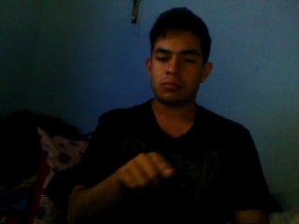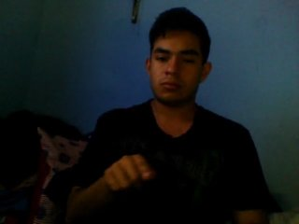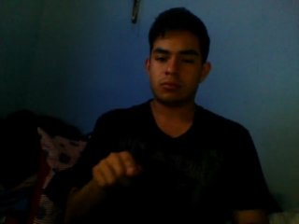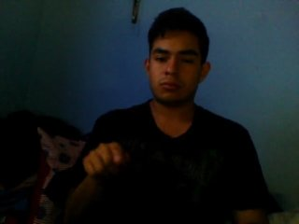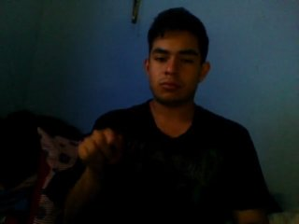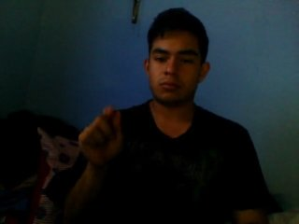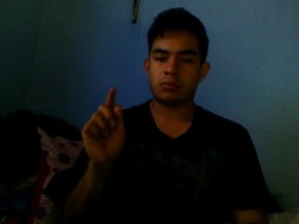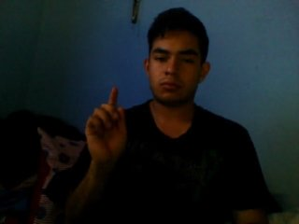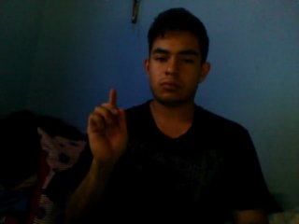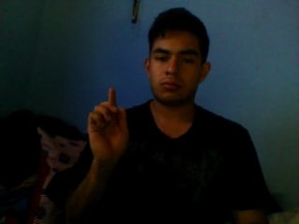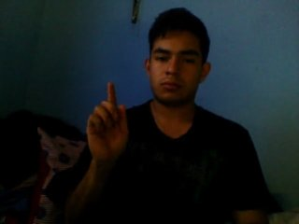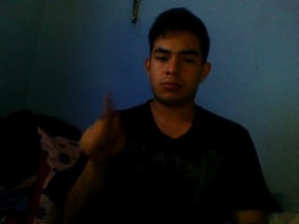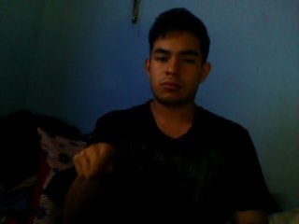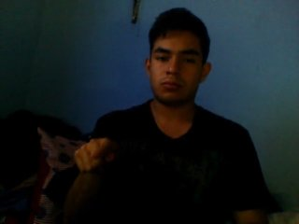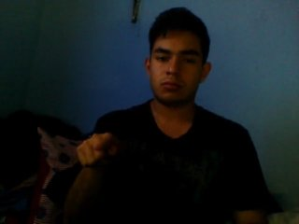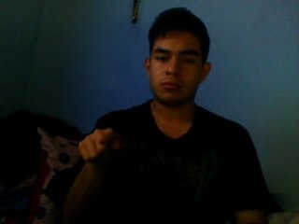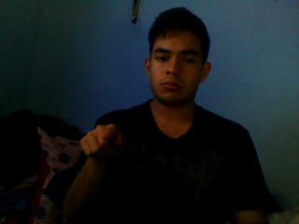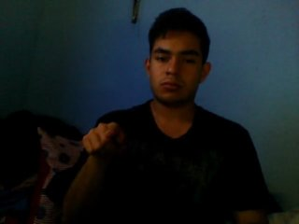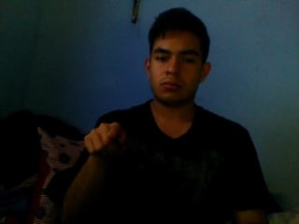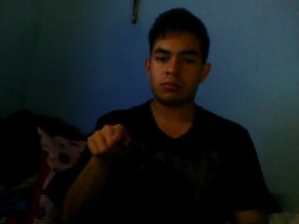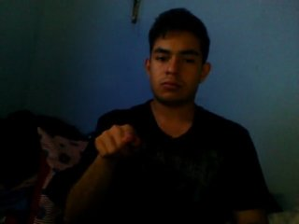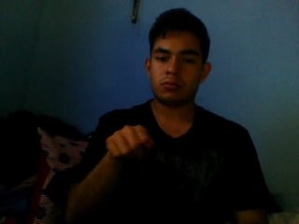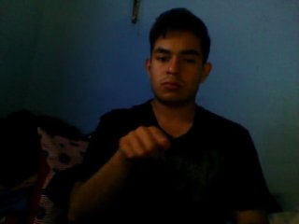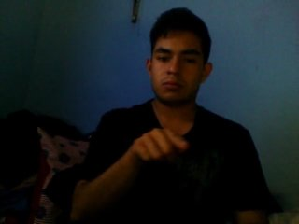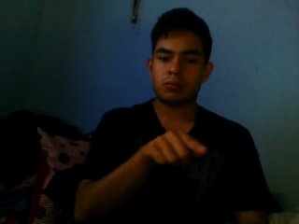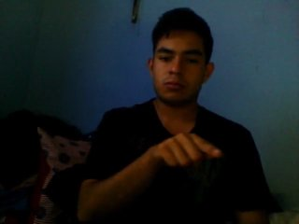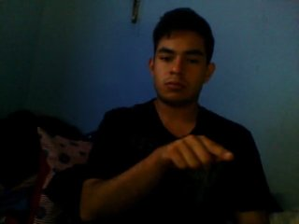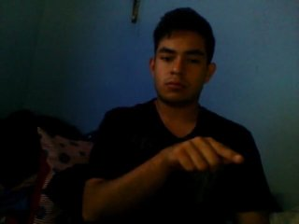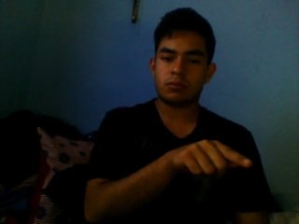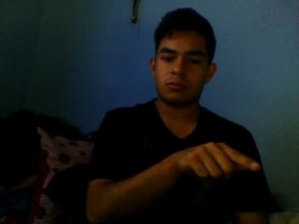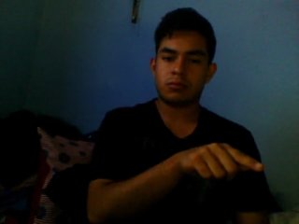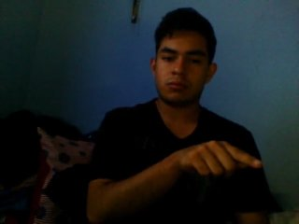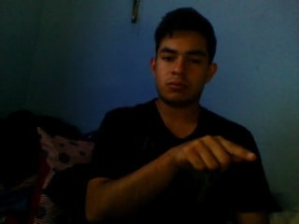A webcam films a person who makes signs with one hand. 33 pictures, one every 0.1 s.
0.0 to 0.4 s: Pointing with one finger.
0.5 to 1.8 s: Click with one finger.
1.9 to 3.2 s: Pointing with one finger.
